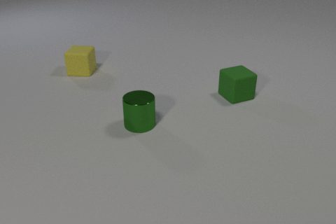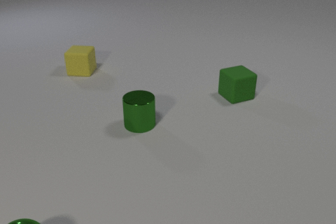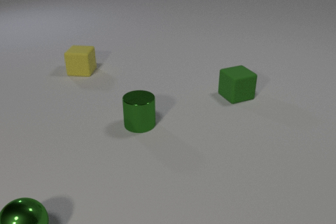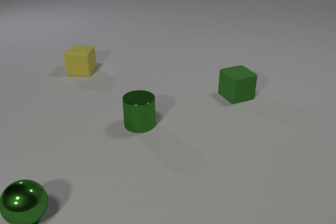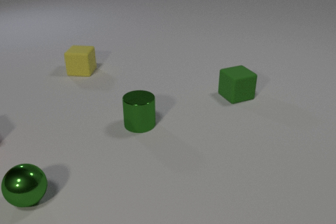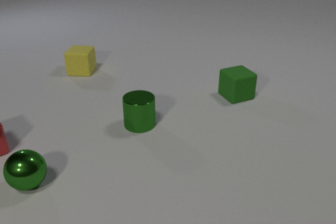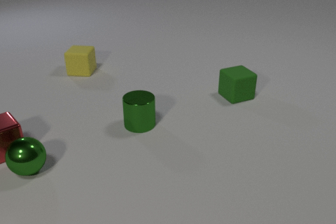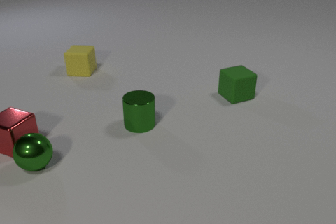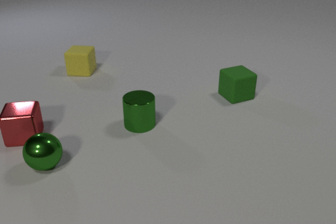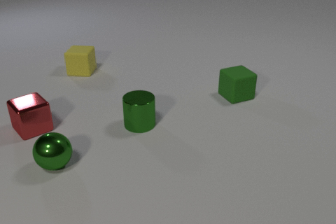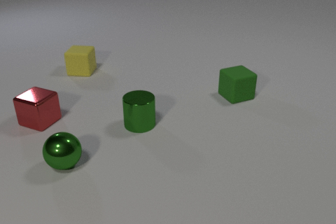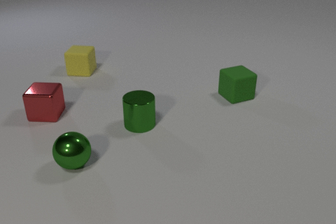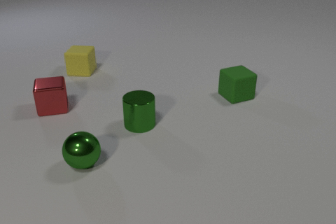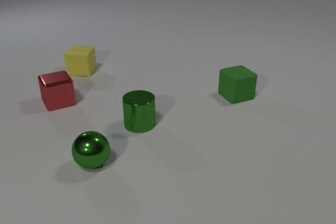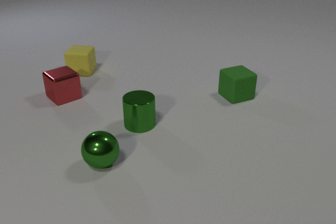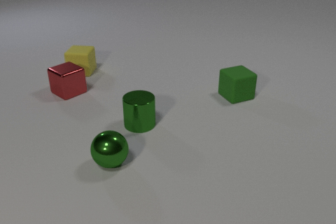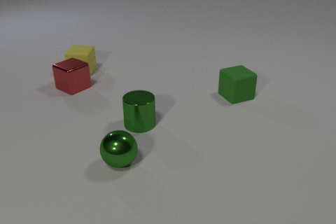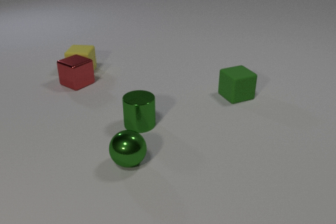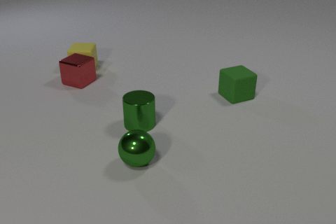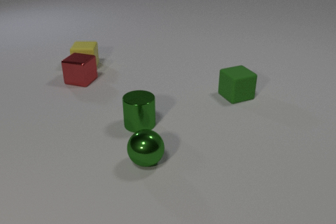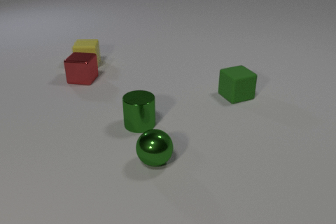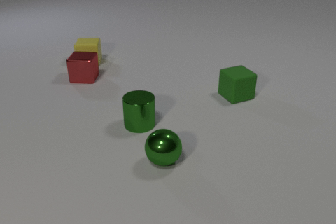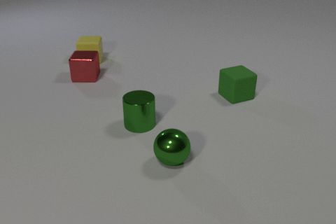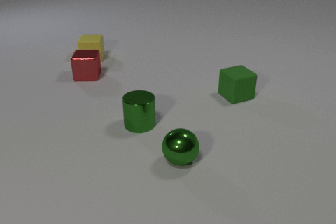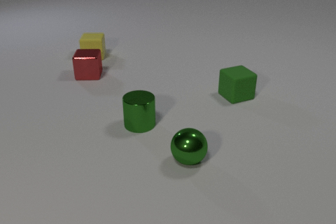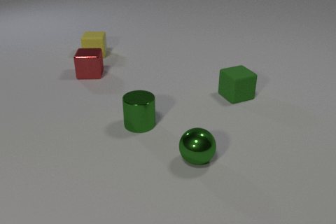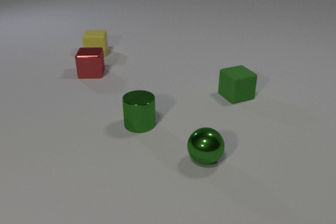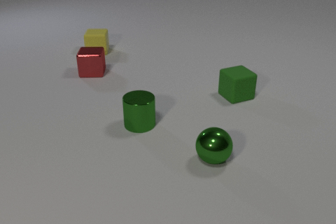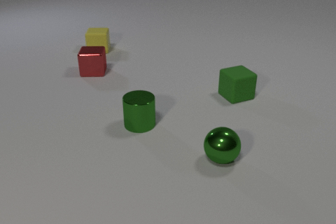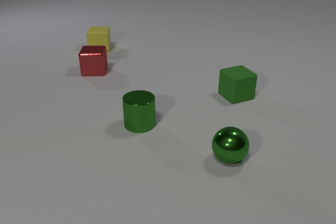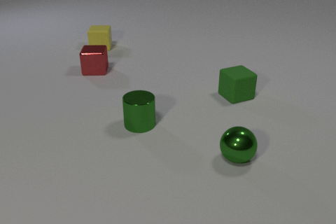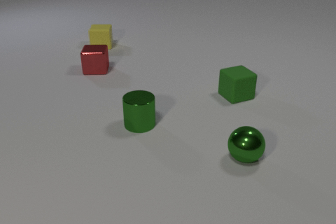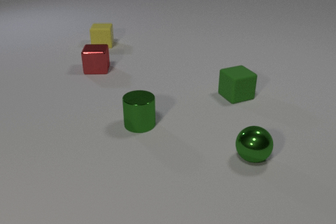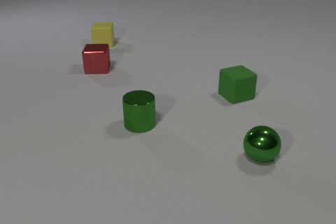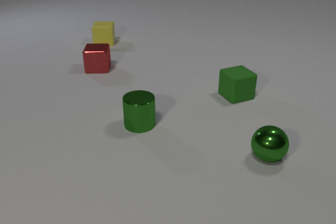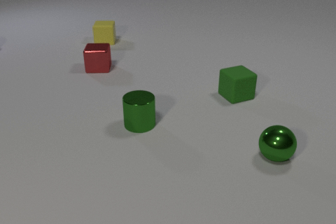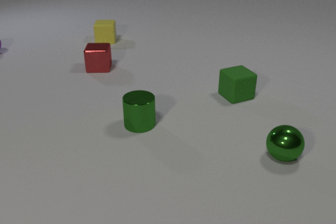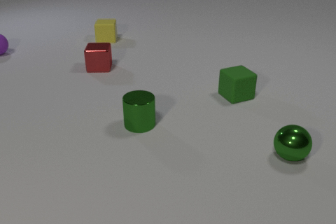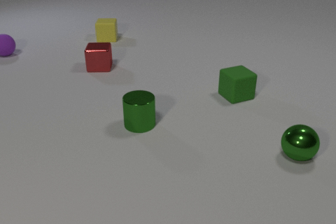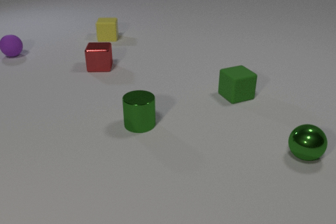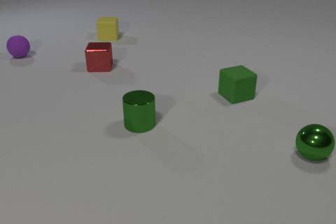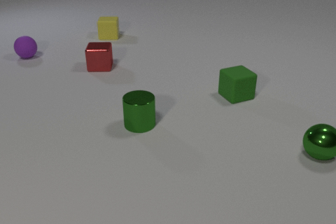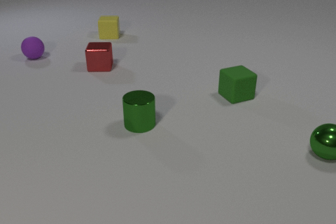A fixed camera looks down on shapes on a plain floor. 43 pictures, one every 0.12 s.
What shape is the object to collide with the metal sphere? cube.
What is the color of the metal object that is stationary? green.
What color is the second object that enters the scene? red.
0.00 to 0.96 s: The red metal cube comes in at the left edge, slides to the right, spins counterclockwise seen from above by about 60 degrees, its near face sliding to the right. The green metal sphere comes in at the bottom edge, rolls away from the camera. The red metal cube and the green metal sphere collide.
0.96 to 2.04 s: The red metal cube slides away from the camera and to the right, spins so that its near face slides to the right, counterclockwise seen from above. The green metal sphere rolls to the right. The red metal cube and the yellow rubber cube collide.
2.04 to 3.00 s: The red metal cube slides away from the camera and to the right, spins so that its near face slides to the right, counterclockwise seen from above. The green metal sphere rolls to the right. The yellow rubber cube slides away from the camera.
3.00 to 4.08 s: The red metal cube slides away from the camera and to the right. The green metal sphere rolls to the right. The yellow rubber cube slides away from the camera.
4.08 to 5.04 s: The green metal sphere rolls to the right and away from the camera. The yellow rubber cube slides away from the camera. The purple rubber sphere comes in at the left edge, rolls to the right and toward the camera.
